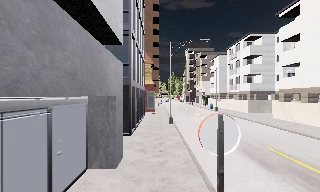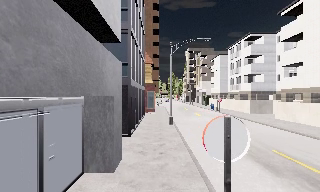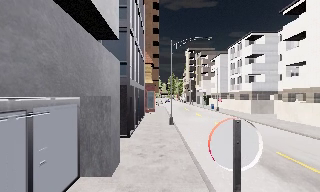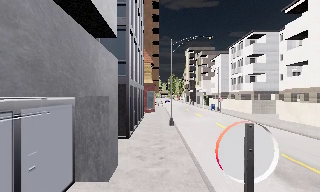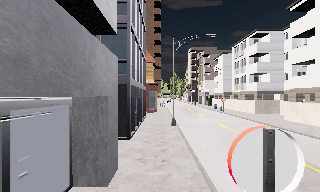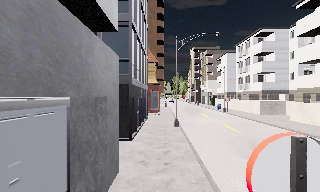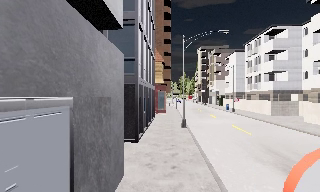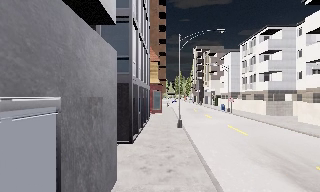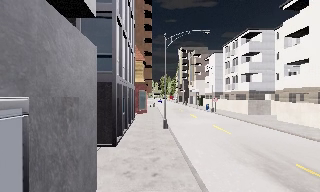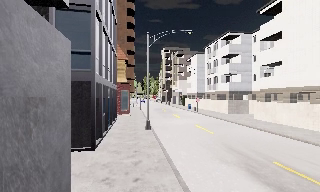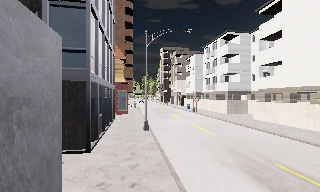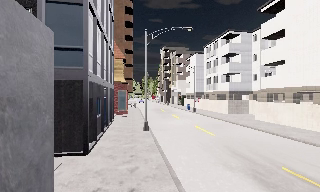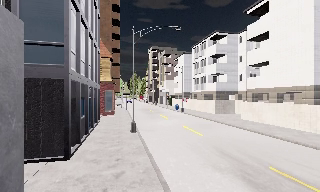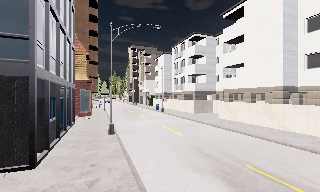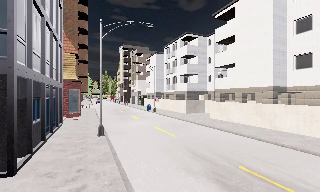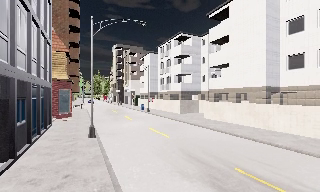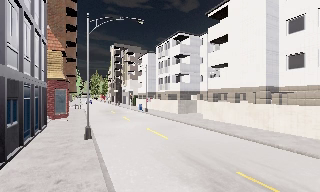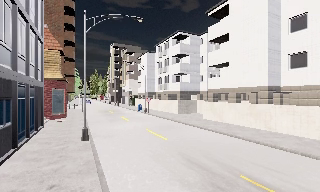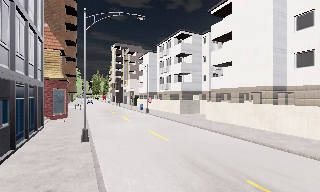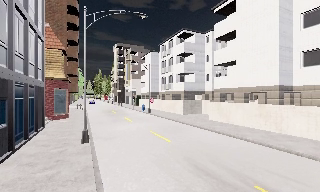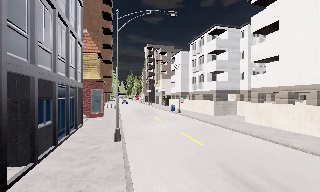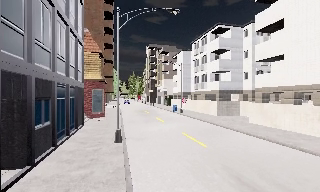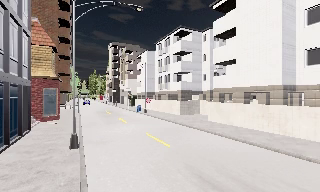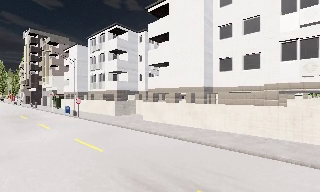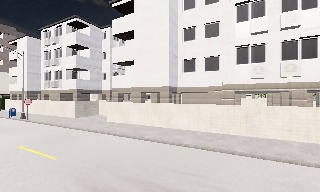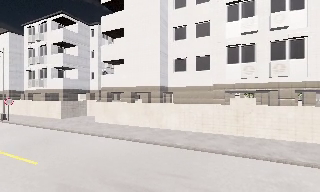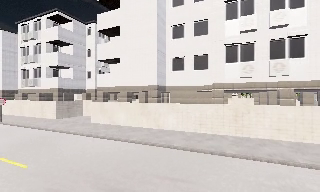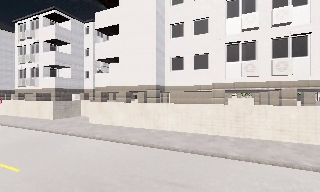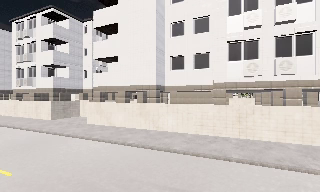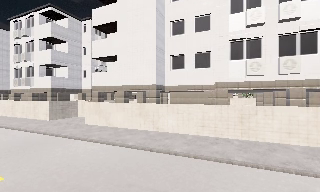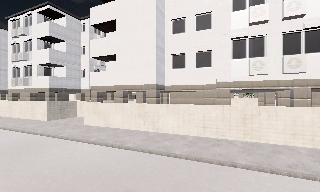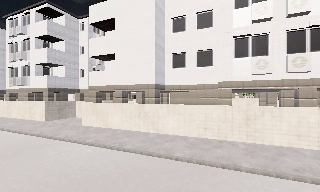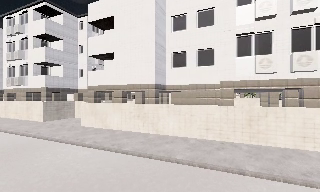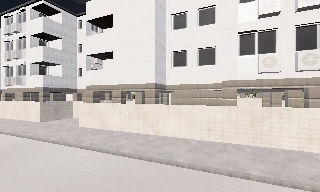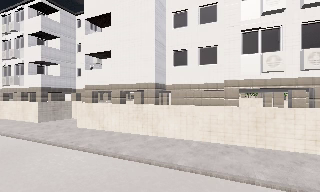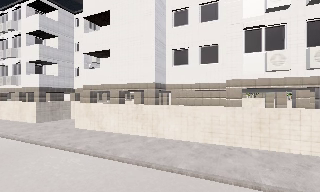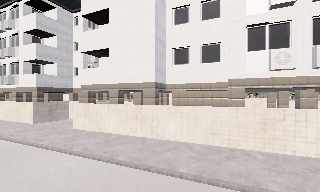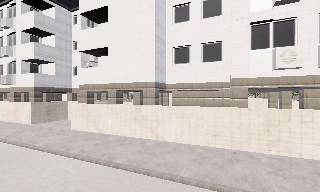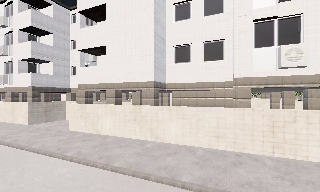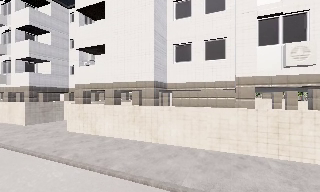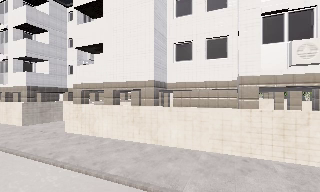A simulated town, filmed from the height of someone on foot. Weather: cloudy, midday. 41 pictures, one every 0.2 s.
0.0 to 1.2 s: The camera travels forward, about 1.5 m, so what stands in front looms larger.
1.2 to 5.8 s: The camera swings to its right by about 70 degrees, and the scene slides to the left. It travels forward, about 6 m.
5.8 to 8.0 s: The camera travels forward, about 3 m, so what stands in front looms larger.
The film runs forward here.
